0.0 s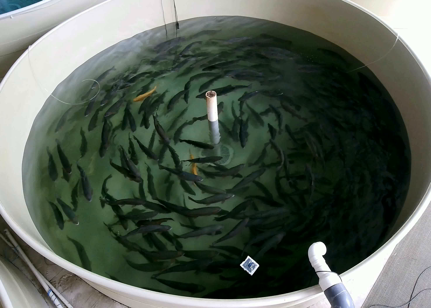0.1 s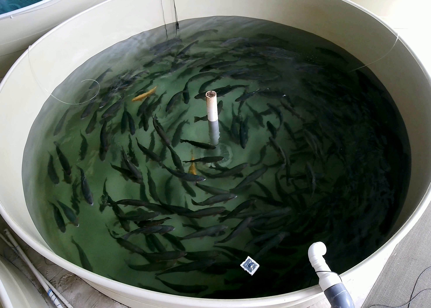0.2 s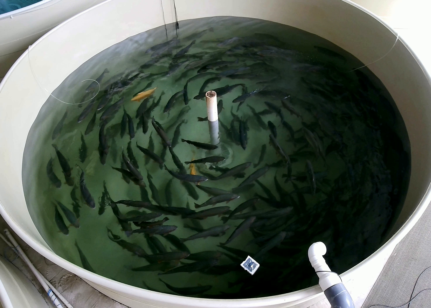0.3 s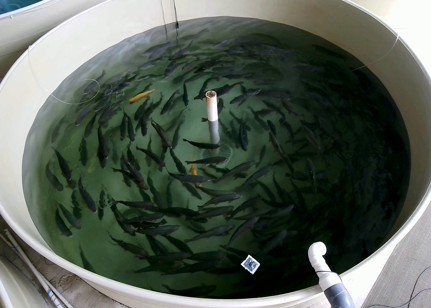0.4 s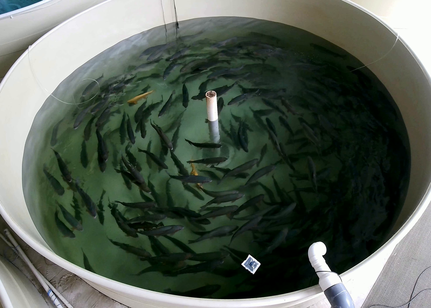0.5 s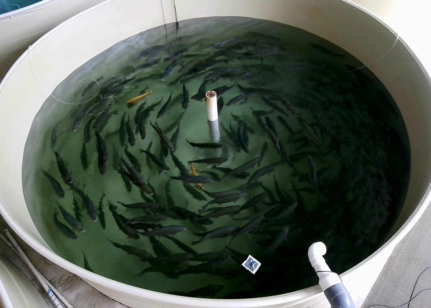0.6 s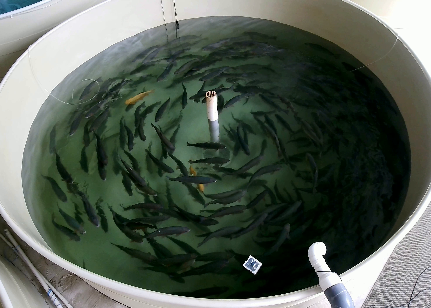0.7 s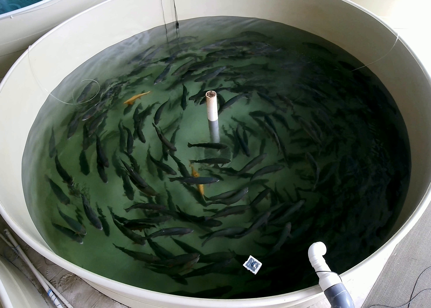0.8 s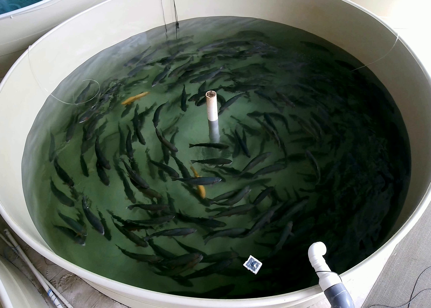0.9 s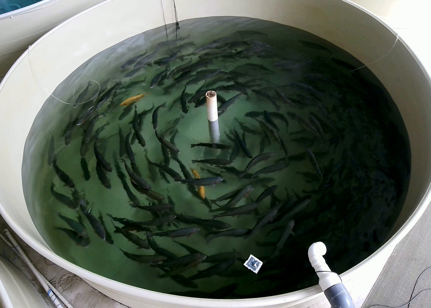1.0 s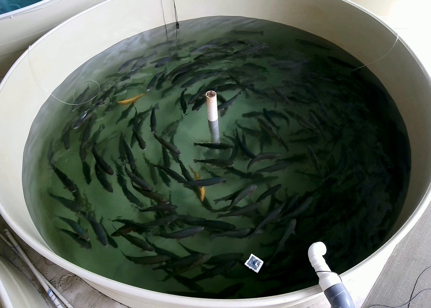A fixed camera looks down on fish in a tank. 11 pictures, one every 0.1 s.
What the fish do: Normal cruising.
